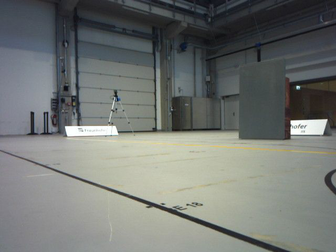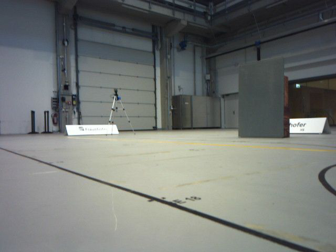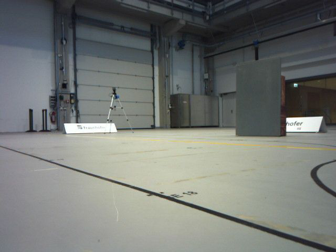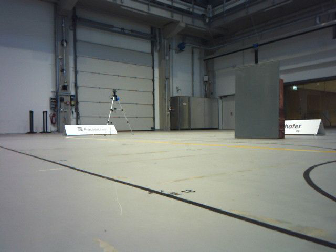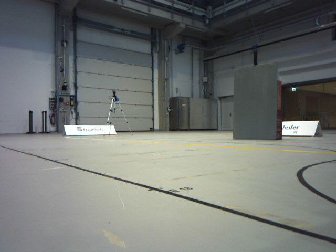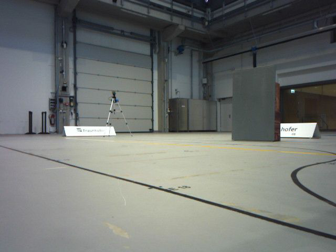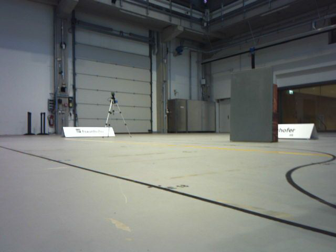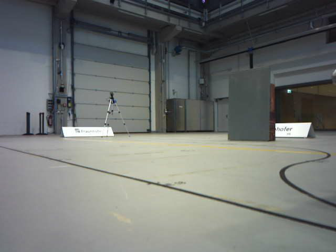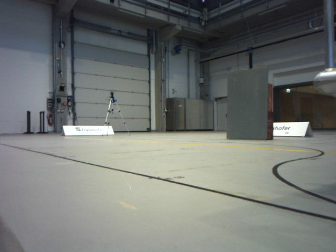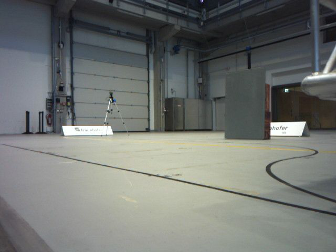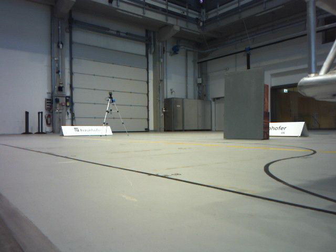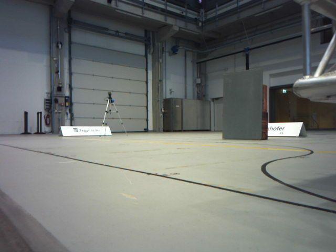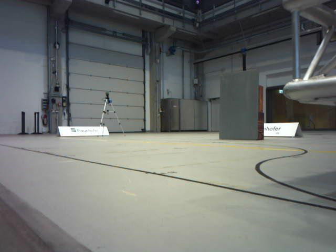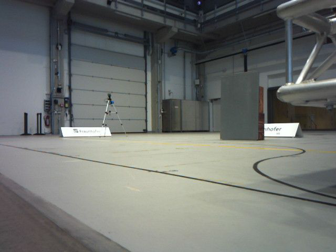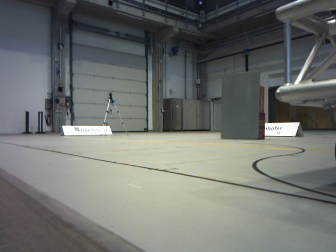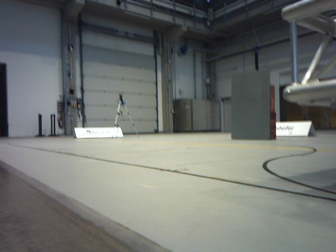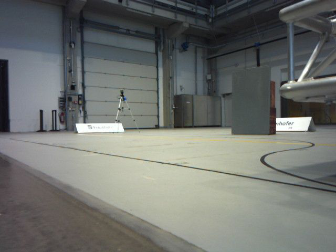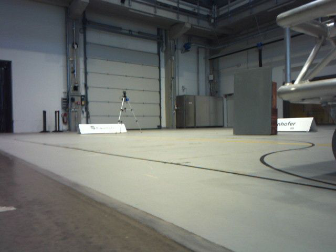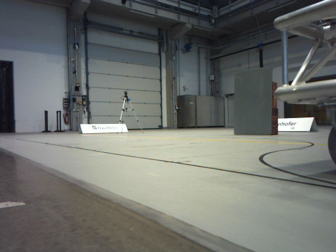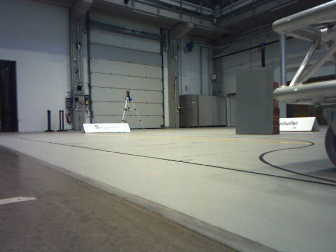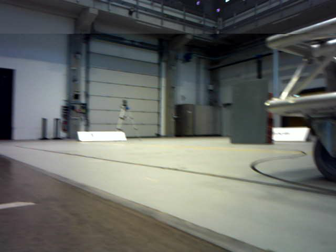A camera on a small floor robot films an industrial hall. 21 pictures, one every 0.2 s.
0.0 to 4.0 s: The camera travels backward, about 0.8 m, so what stands in front gets smaller.
The film runs backward here.
